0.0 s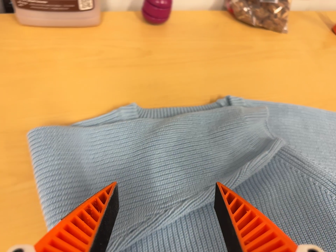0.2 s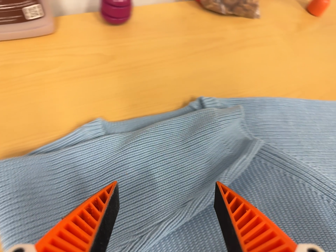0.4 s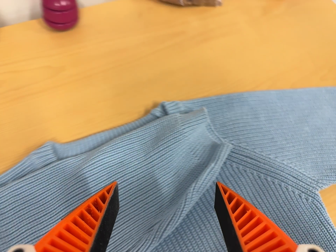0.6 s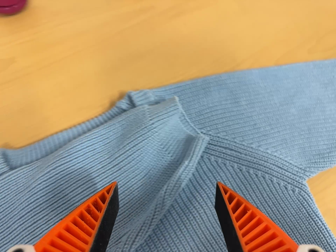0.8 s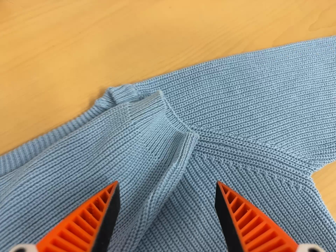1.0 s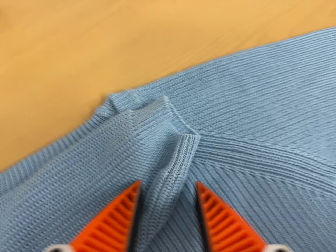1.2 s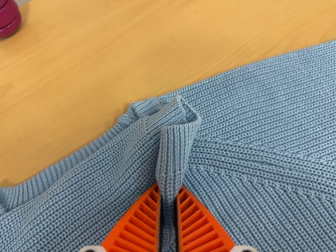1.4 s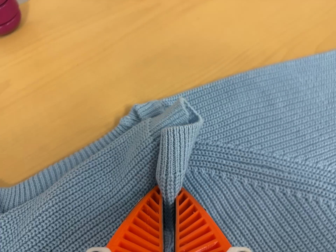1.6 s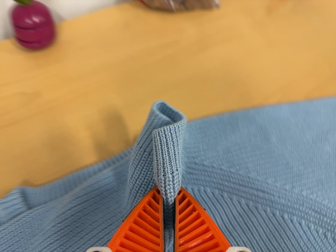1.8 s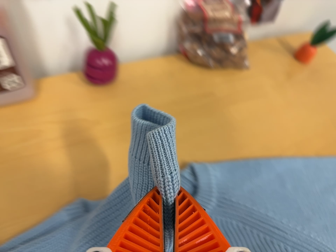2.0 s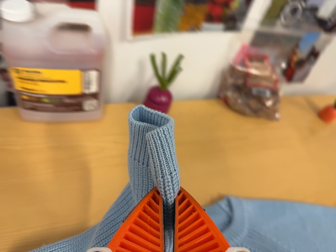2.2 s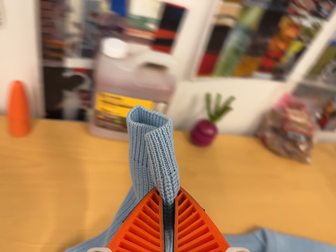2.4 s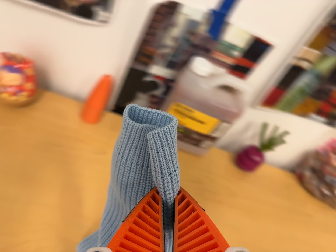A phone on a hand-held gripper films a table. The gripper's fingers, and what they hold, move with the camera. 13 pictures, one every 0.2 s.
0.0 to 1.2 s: The camera travels forward, to its right and toward the top of its view, about 22 cm, so what stands in front looms larger. Its aim tips toward the bottom of its view by about 10 degrees. It rolls about its line of sight by about 25 degrees, and the scene rotates counterclockwise.
1.2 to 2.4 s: The camera travels to its left and backward, about 40 cm, so close, fixed things drift to the right. Its aim tips toward the top of its view by about 30 degrees, and the scene shifts downward. It rolls about its line of sight by about 45 degrees, and the scene rotates clockwise.
The film runs backward here.
